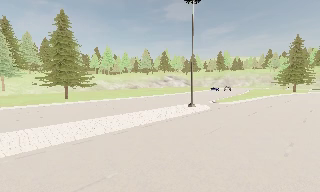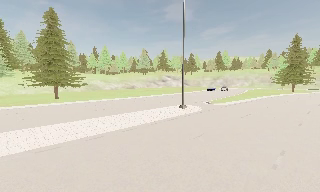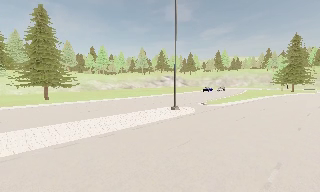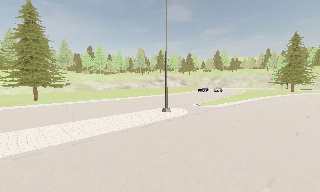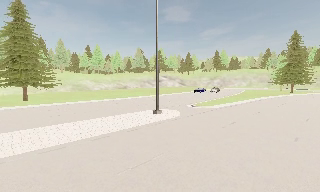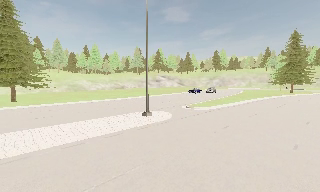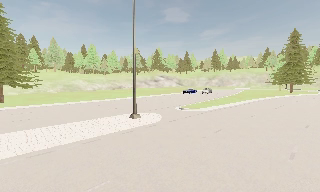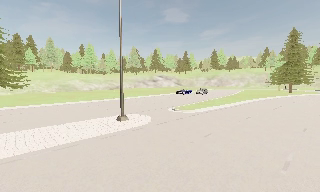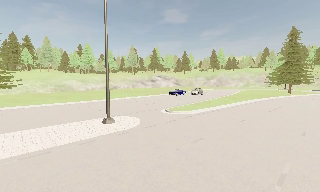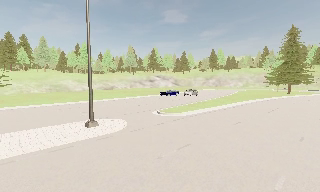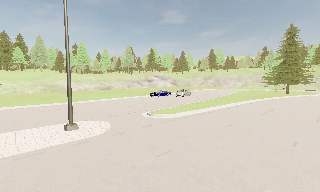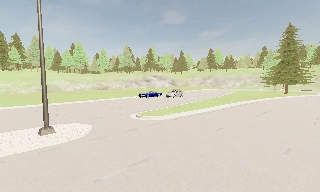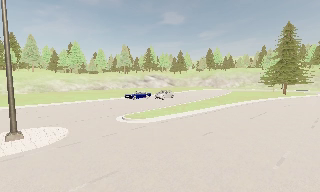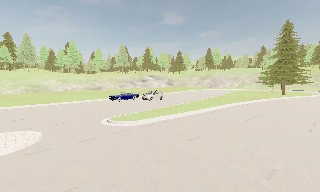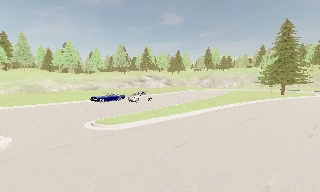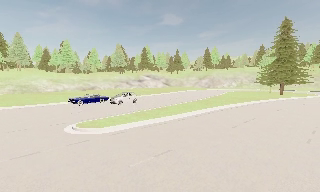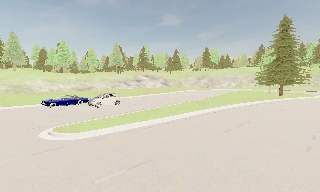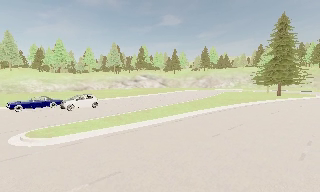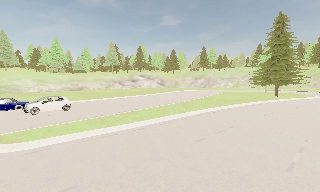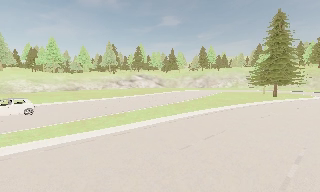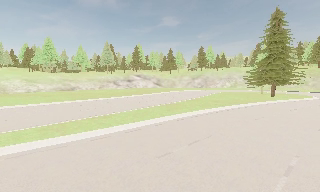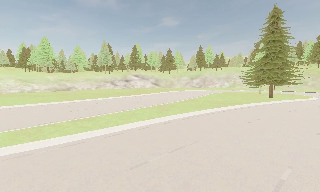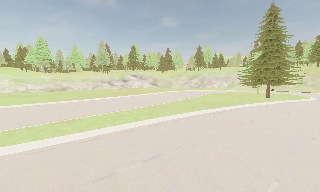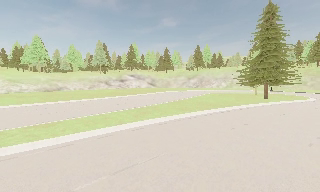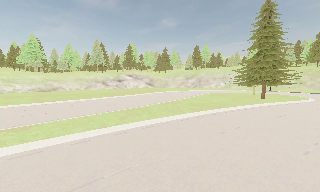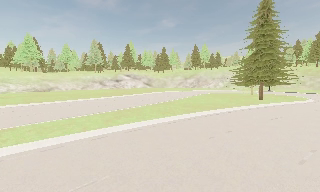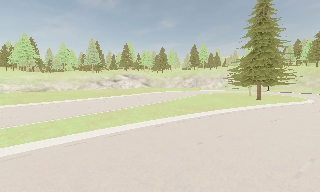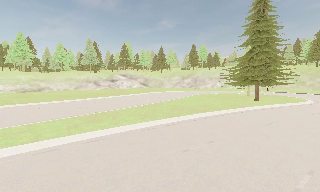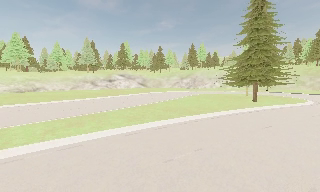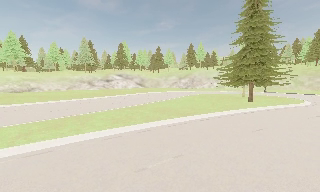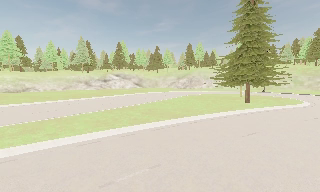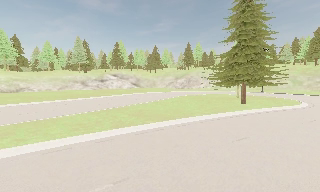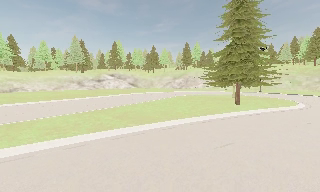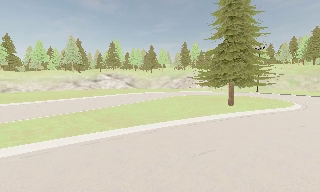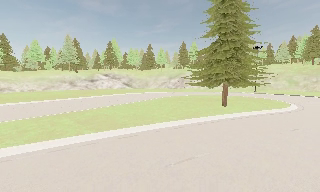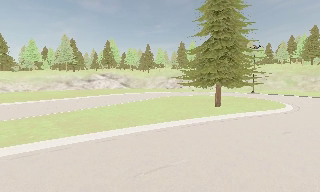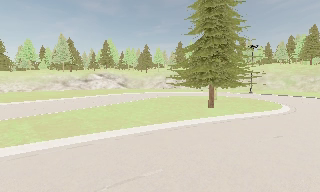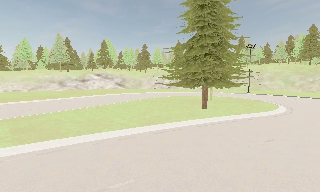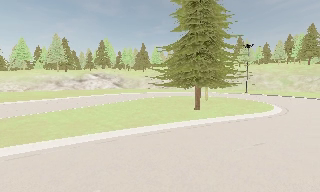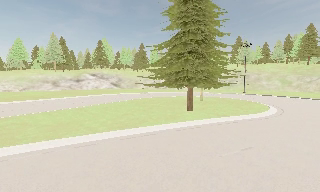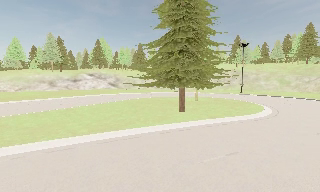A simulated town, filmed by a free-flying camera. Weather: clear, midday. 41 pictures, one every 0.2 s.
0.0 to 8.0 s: The camera travels to its right and forward, about 45 m, so close, fixed things drift to the left.
The film runs forward here.
